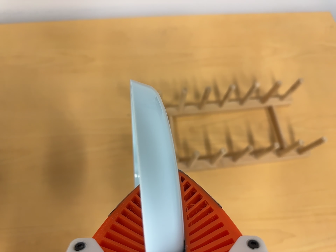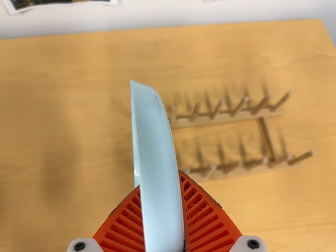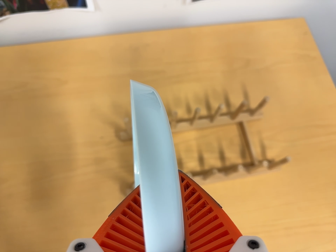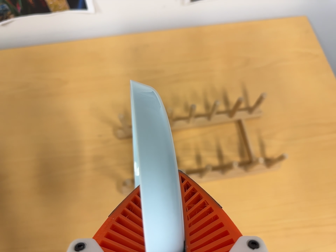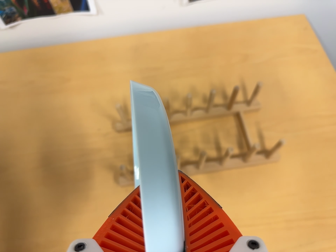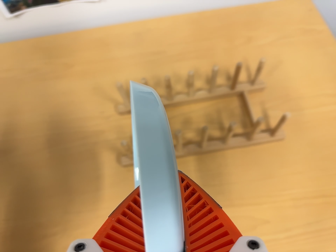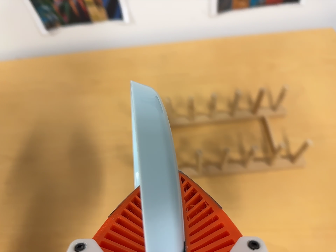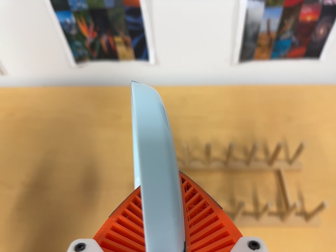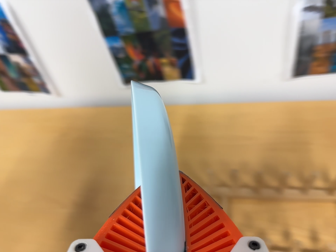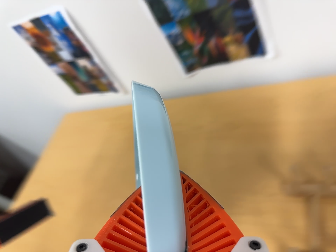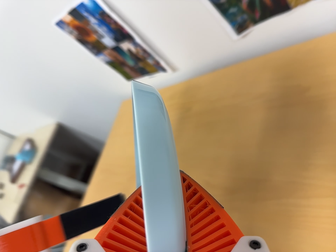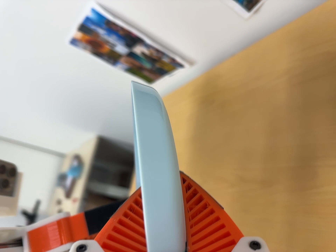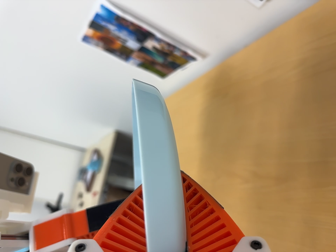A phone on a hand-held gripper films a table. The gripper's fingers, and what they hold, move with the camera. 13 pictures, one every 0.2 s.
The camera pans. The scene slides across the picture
to the right.
0.0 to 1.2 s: The camera travels to its right and toward the bottom of its view, about 10 cm. Its aim tips toward the top of its view by about 10 degrees.
1.2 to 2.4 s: The camera pans to its left by about 60 degrees. It travels forward, to its right and toward the top of its view, about 18 cm. It rolls about its line of sight by about 20 degrees, and the scene rotates counterclockwise.
The film runs backward here.
